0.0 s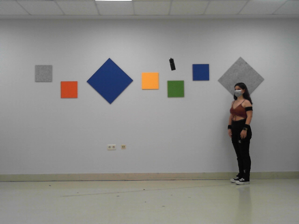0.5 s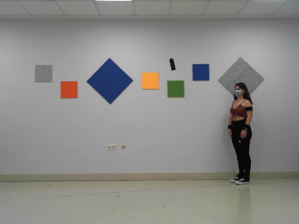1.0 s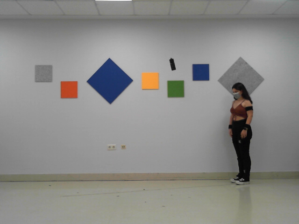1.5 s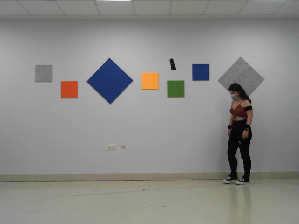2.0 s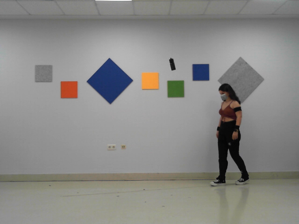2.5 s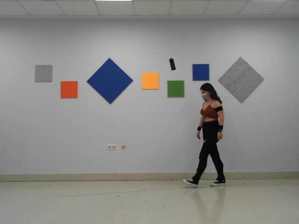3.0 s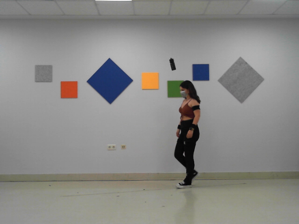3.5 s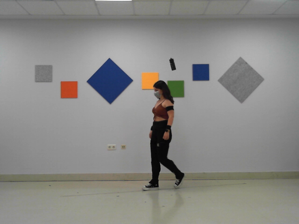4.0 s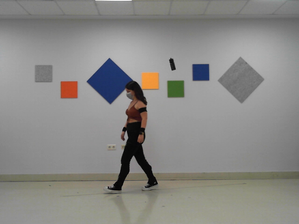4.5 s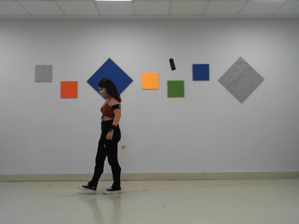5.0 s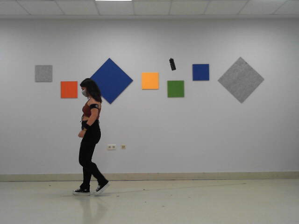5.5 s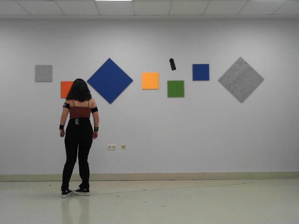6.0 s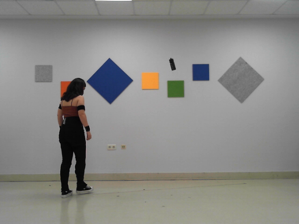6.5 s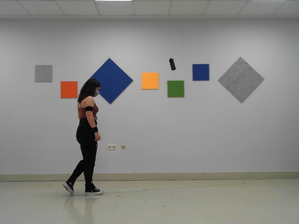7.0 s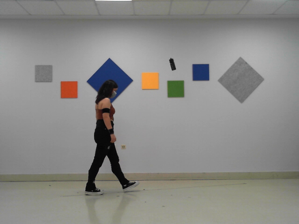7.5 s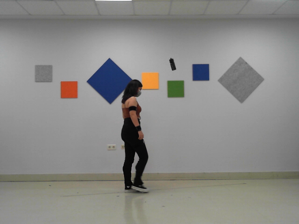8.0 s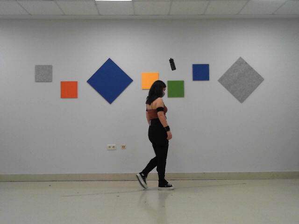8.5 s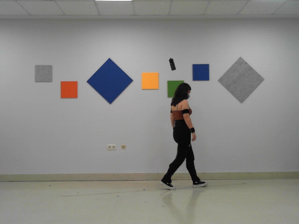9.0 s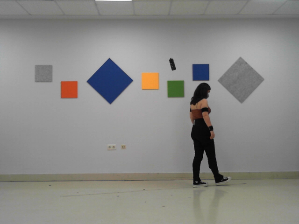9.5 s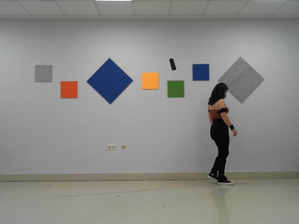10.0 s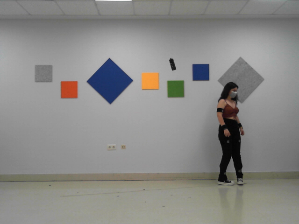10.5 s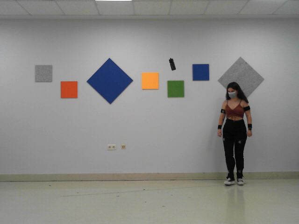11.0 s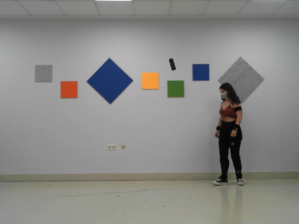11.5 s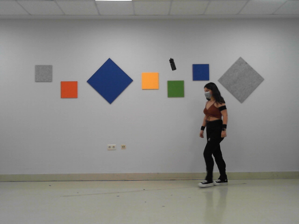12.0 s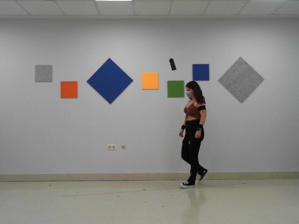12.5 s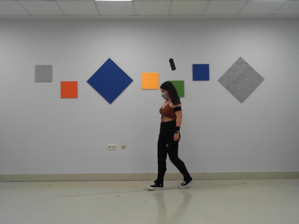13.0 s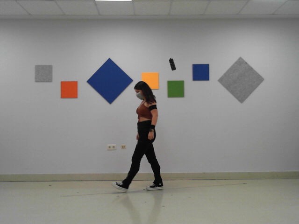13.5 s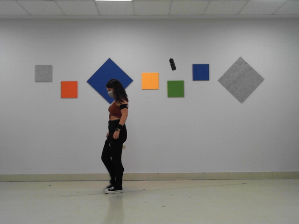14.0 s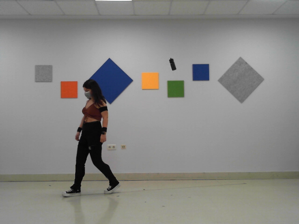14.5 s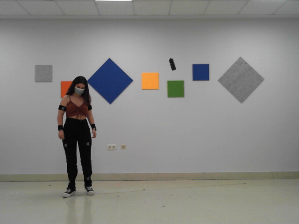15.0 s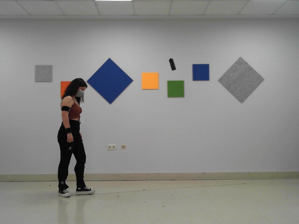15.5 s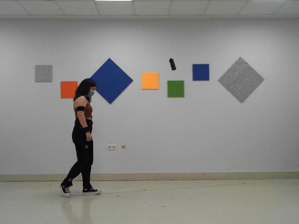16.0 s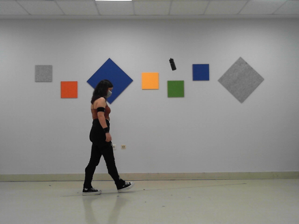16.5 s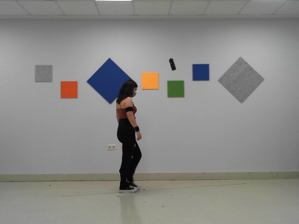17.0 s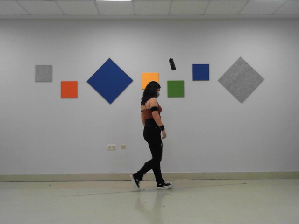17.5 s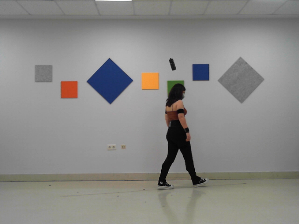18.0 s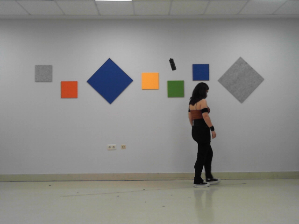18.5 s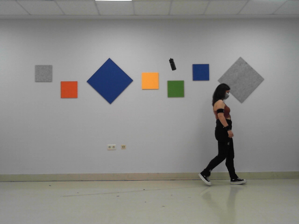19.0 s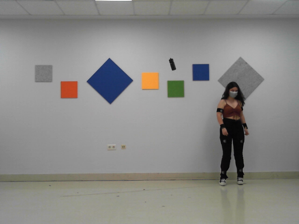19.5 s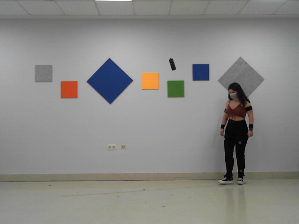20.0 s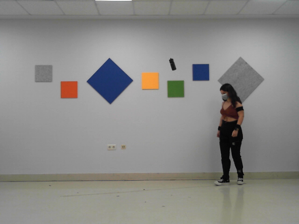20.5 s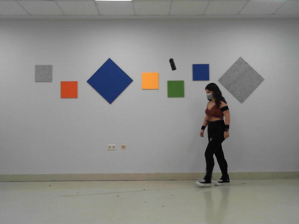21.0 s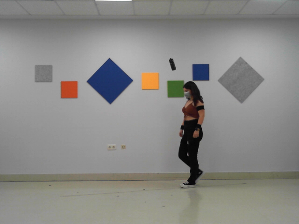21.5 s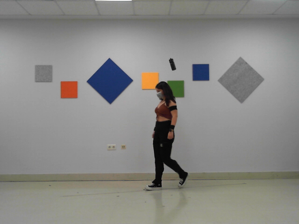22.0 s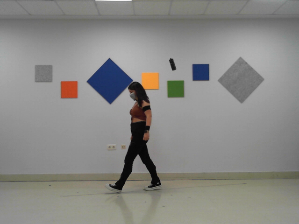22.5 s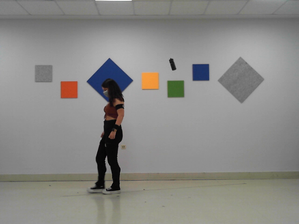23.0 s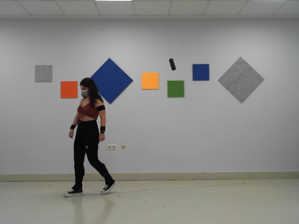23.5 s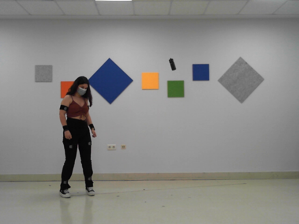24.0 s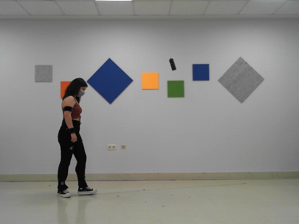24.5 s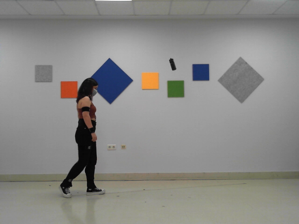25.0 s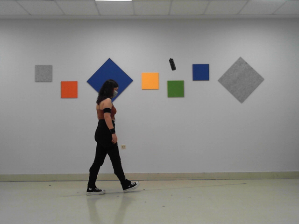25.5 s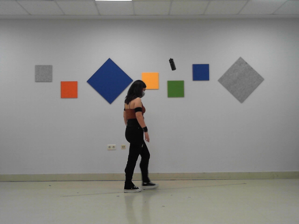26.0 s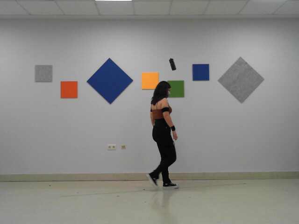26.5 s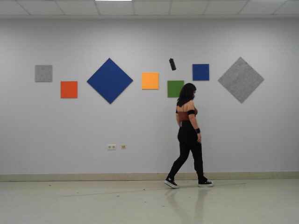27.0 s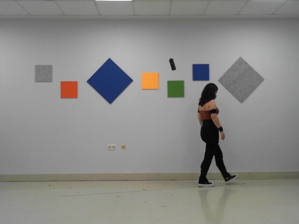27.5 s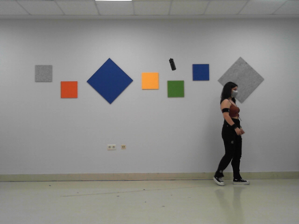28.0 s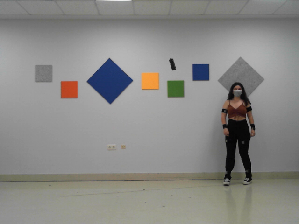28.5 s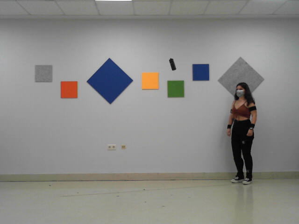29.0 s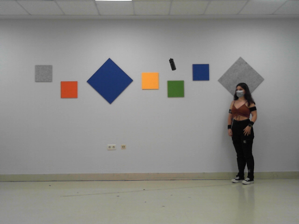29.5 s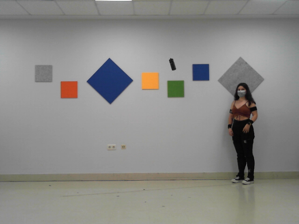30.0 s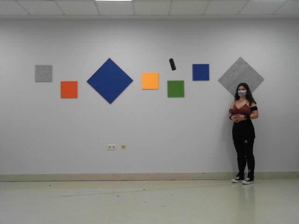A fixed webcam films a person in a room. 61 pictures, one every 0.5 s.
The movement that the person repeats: Walk along a line.
